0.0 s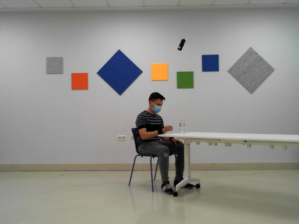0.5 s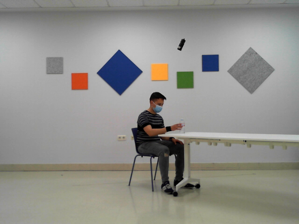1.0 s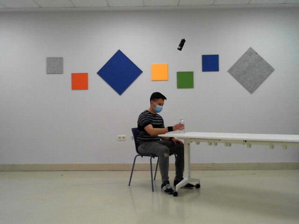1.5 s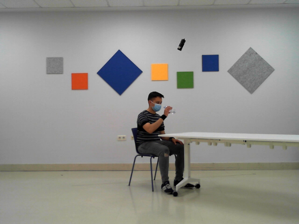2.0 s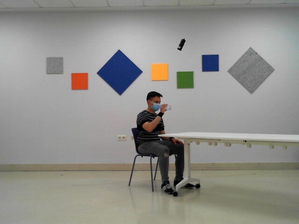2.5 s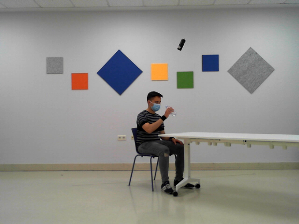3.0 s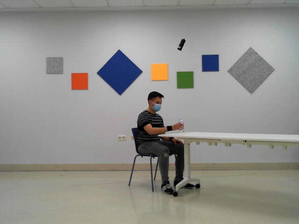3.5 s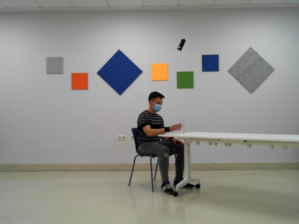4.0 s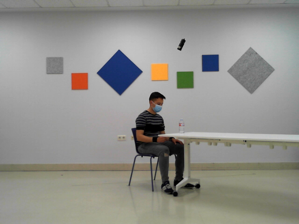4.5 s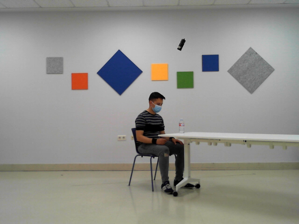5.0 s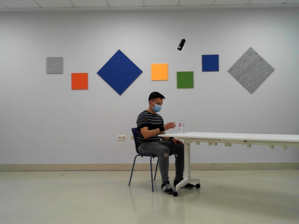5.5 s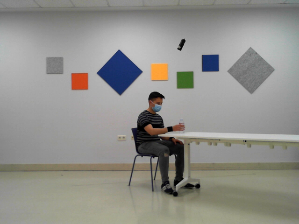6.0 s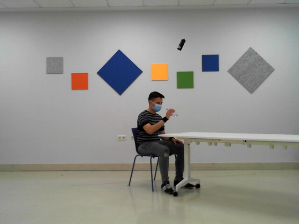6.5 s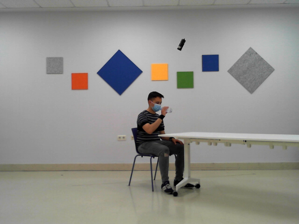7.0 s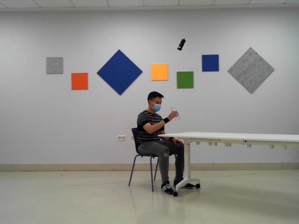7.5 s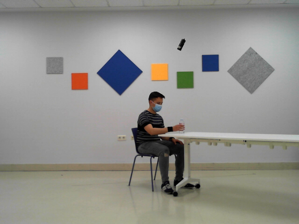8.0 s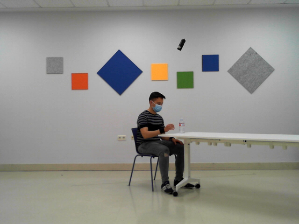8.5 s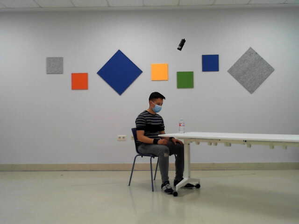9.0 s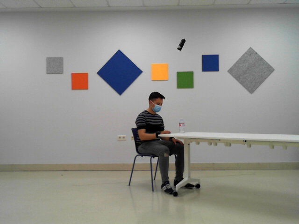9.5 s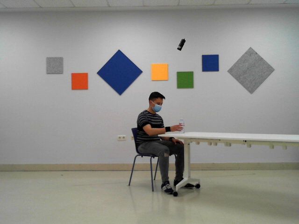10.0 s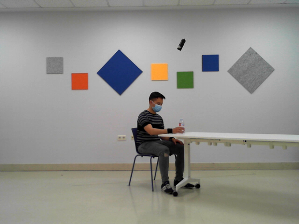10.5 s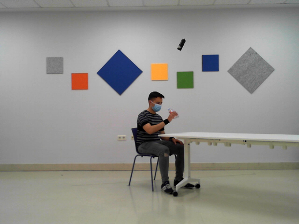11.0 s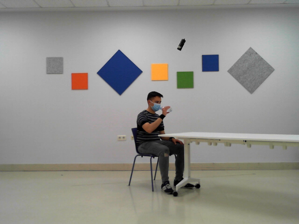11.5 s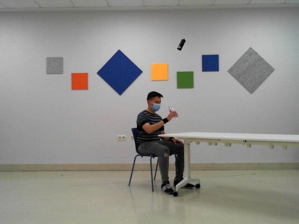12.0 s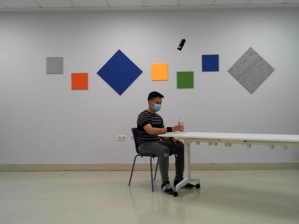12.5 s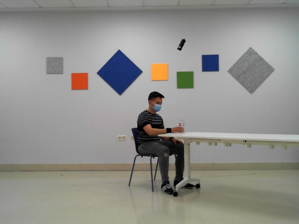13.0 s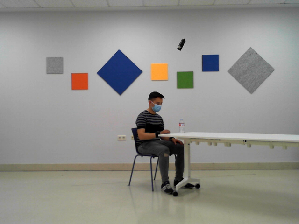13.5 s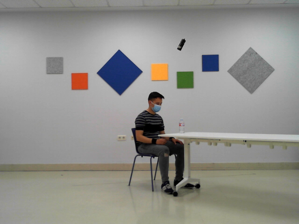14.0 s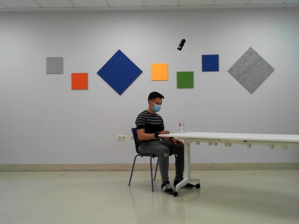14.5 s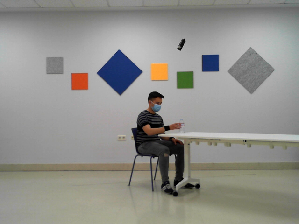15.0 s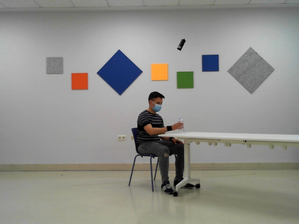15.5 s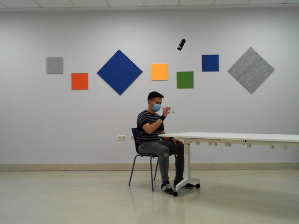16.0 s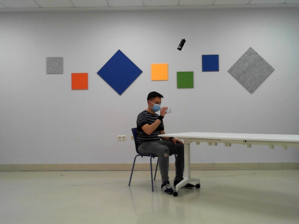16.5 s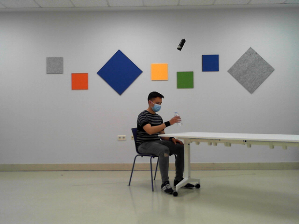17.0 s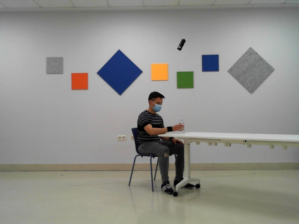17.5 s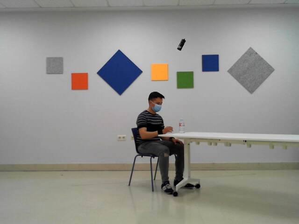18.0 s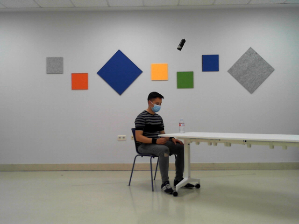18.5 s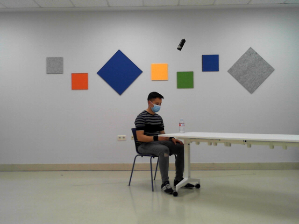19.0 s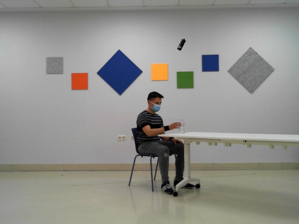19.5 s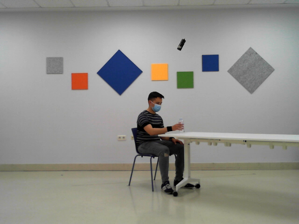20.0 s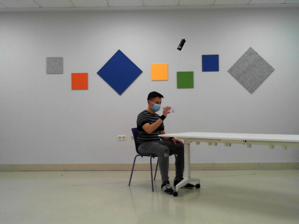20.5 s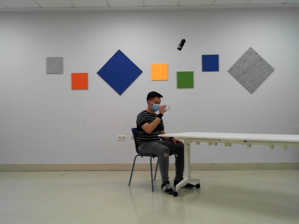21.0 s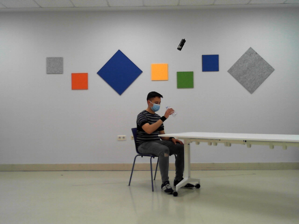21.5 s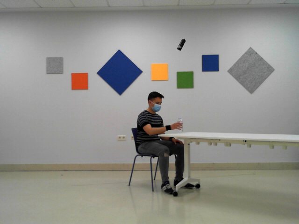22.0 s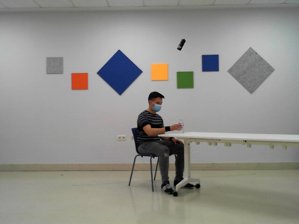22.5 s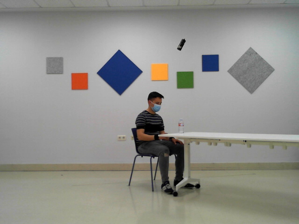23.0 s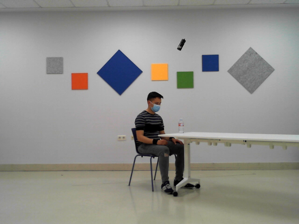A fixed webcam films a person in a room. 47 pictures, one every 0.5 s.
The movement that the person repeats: Drink from a bottle, right hand.
